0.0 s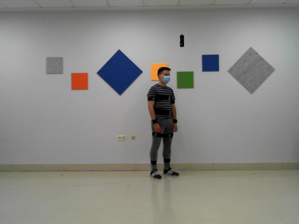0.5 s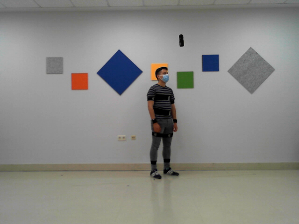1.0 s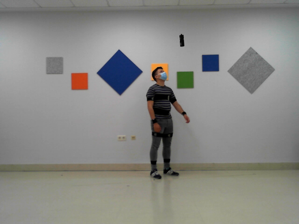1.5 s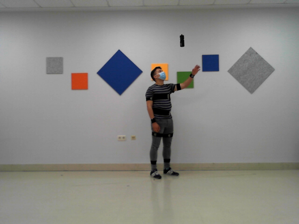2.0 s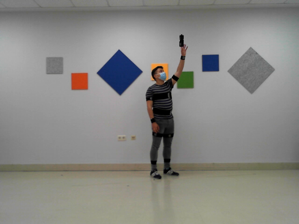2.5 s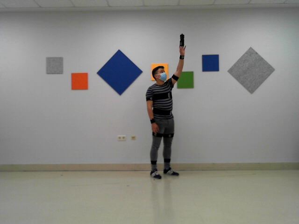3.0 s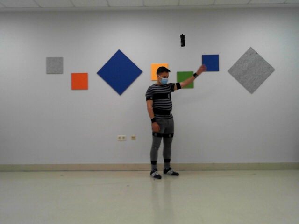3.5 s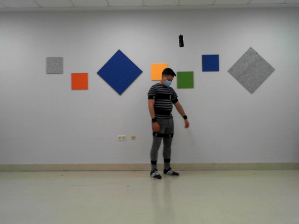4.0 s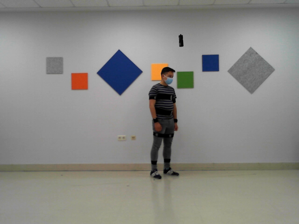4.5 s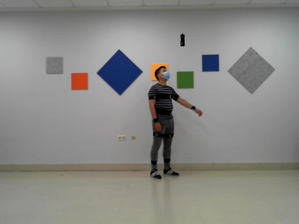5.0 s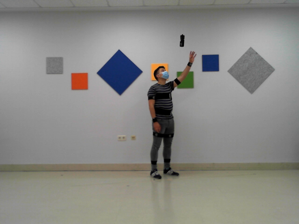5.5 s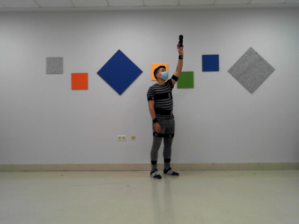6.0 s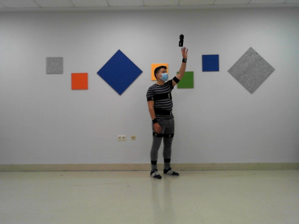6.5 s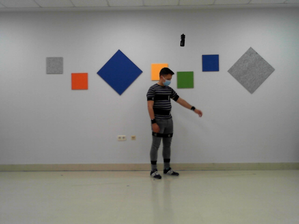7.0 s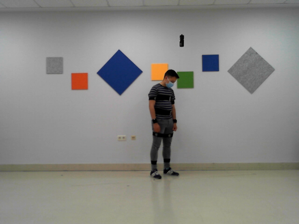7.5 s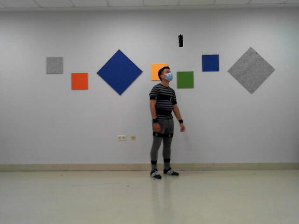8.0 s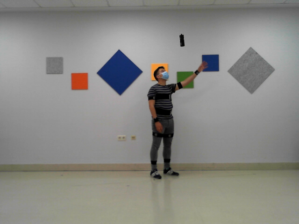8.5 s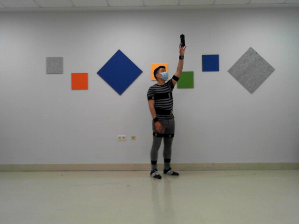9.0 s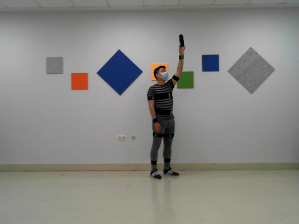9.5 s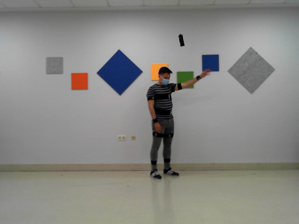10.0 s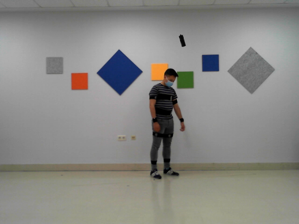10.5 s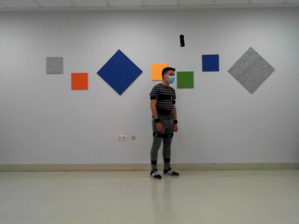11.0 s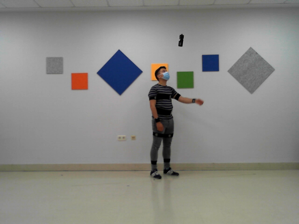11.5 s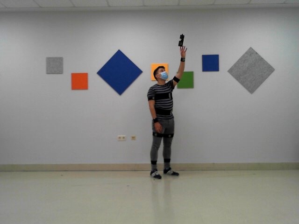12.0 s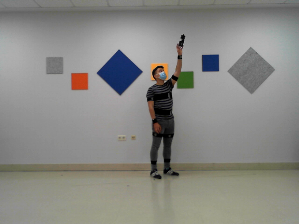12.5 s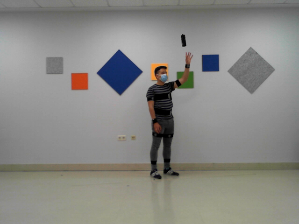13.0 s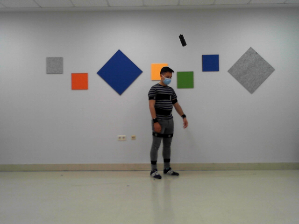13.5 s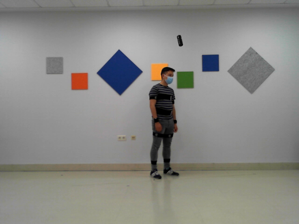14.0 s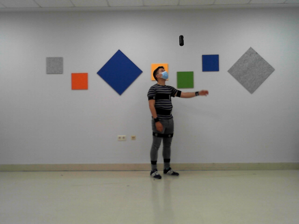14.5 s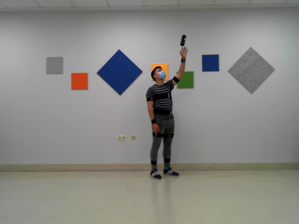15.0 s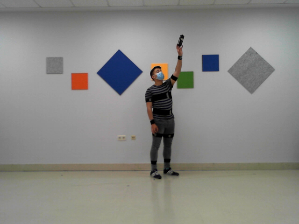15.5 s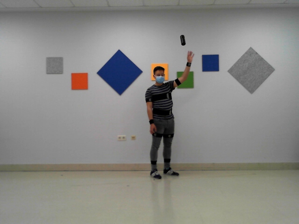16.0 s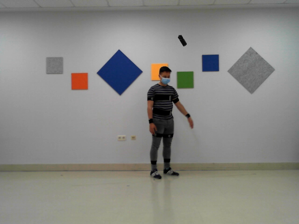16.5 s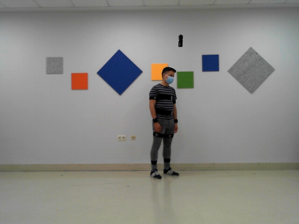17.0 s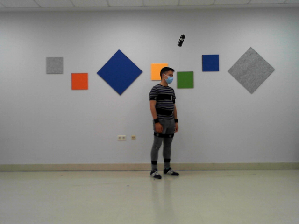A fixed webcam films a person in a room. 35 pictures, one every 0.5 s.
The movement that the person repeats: Reach up for a bottle in a high position, left hand.
